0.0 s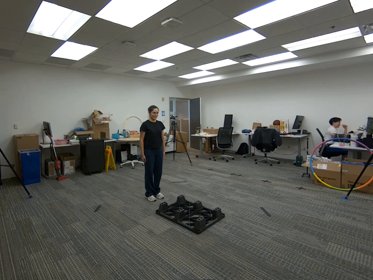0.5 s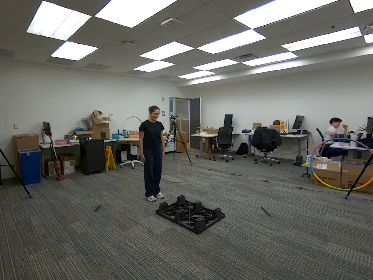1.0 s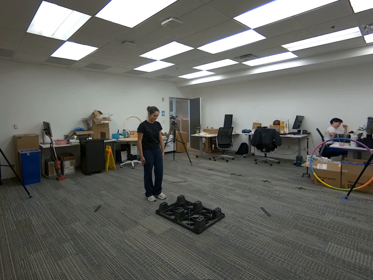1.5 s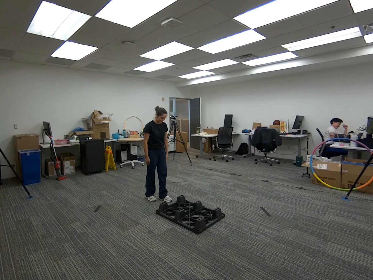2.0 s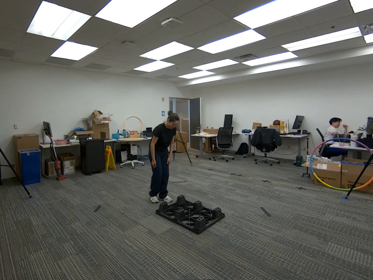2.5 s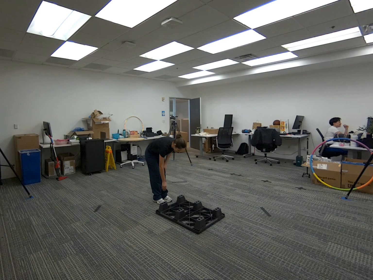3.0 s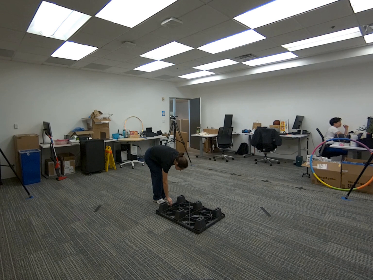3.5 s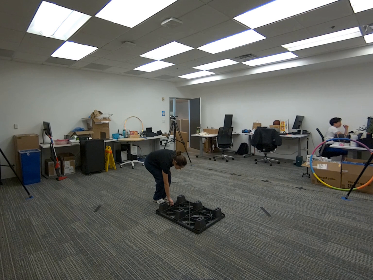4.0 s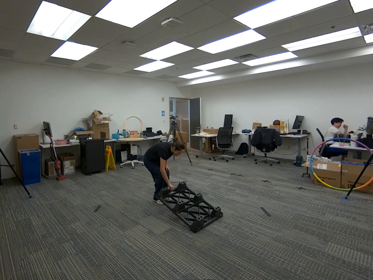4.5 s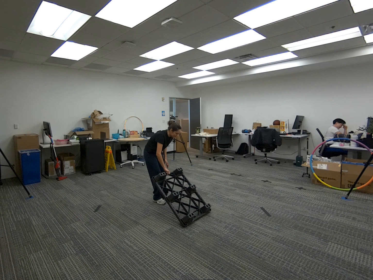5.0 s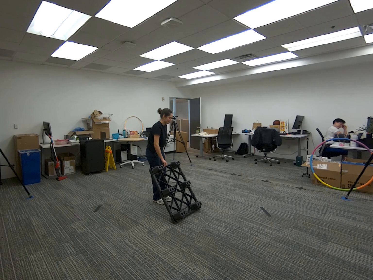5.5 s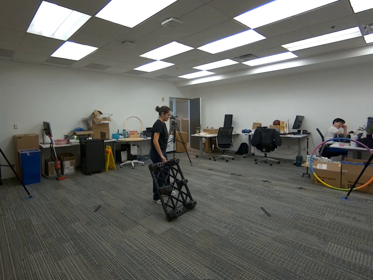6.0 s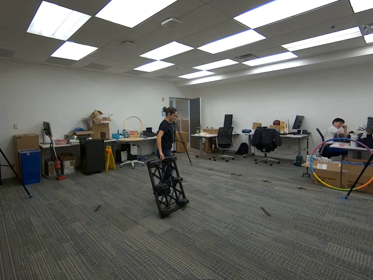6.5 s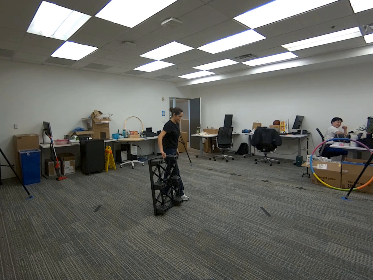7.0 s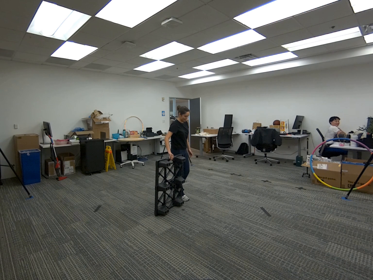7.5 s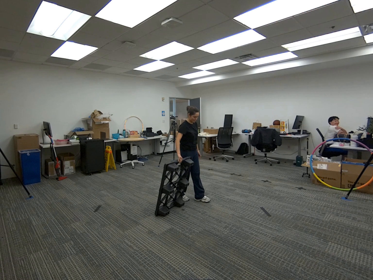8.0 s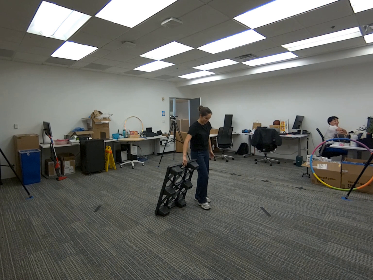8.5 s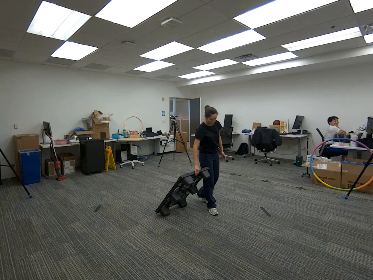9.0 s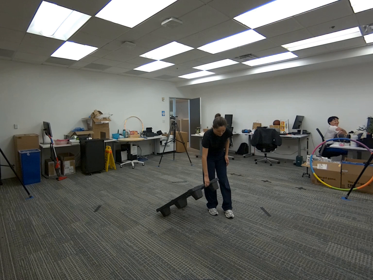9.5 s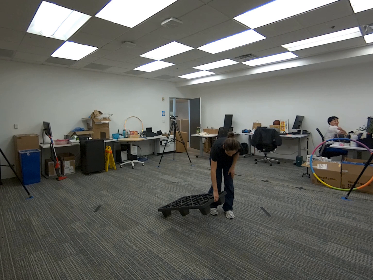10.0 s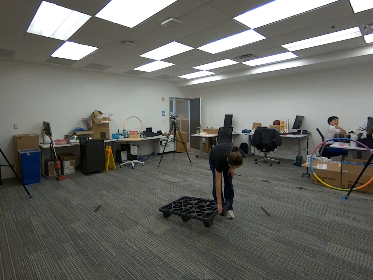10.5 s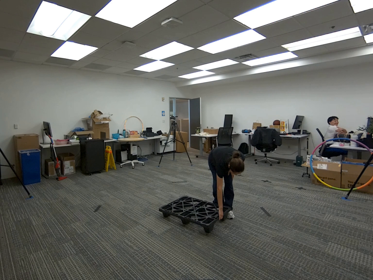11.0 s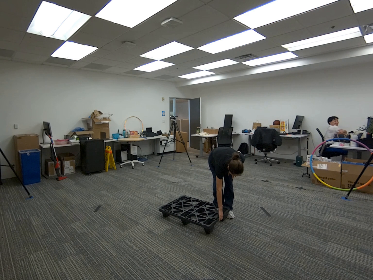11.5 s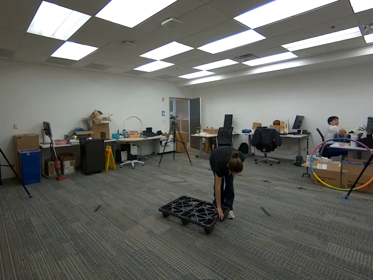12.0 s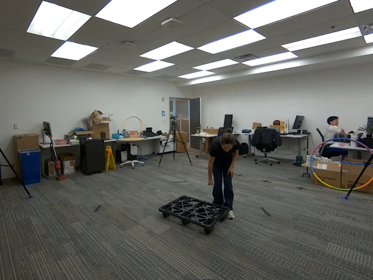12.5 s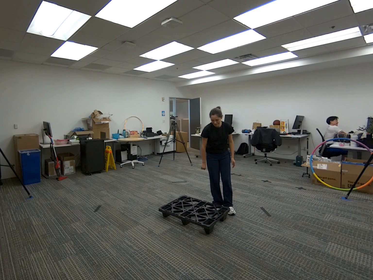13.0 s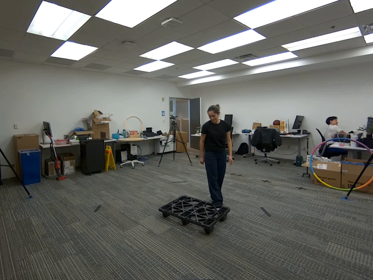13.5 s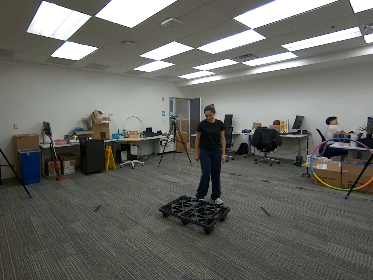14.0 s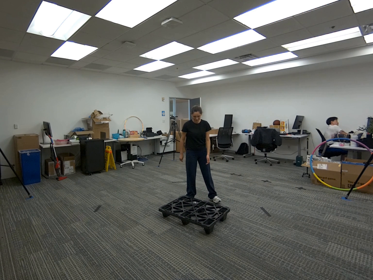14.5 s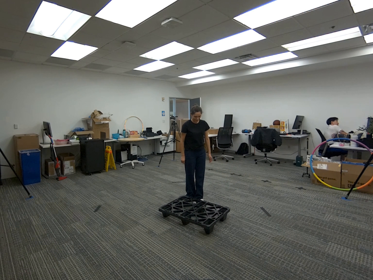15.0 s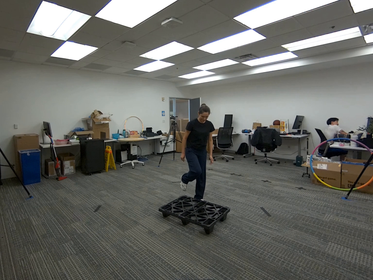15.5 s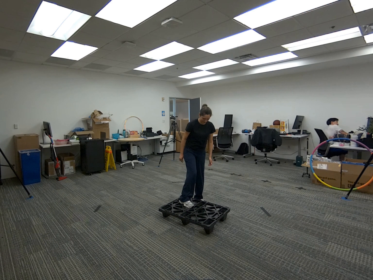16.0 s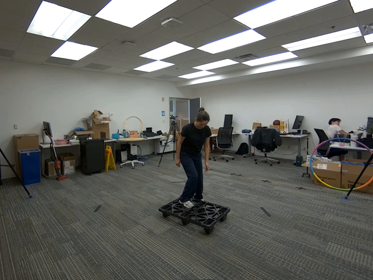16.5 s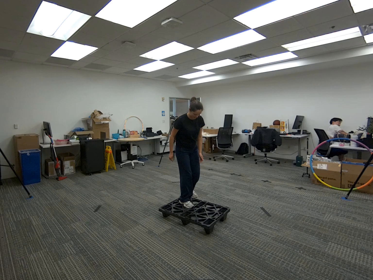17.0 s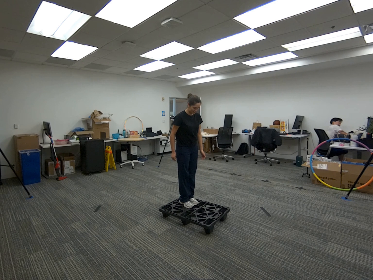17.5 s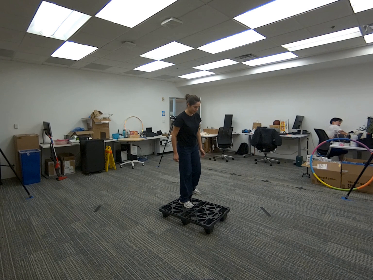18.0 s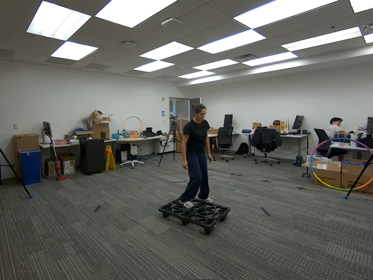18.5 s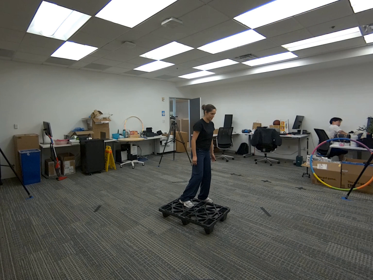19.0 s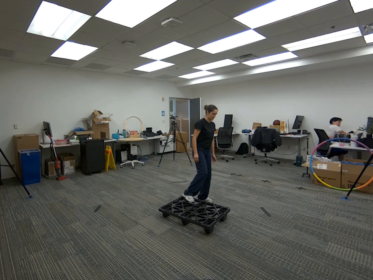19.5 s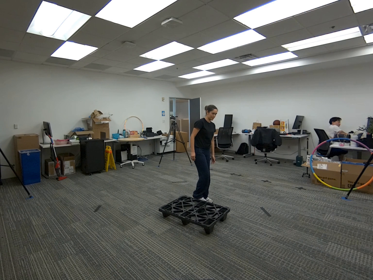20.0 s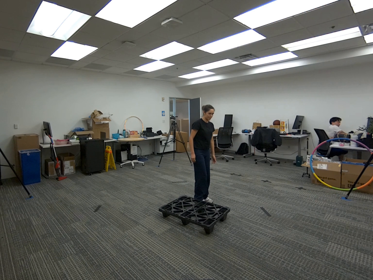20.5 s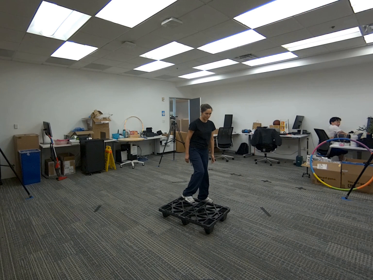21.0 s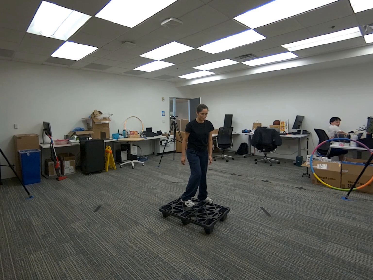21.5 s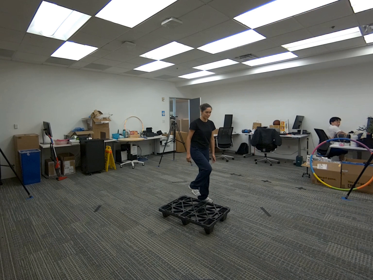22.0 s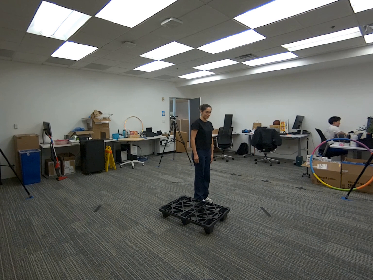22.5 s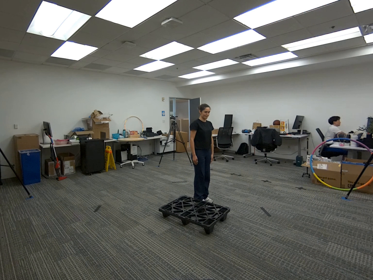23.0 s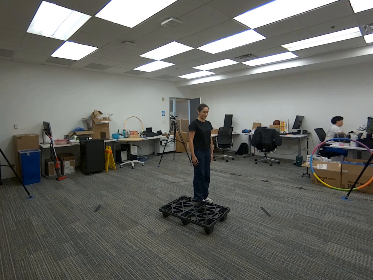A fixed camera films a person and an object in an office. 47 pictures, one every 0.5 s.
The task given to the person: Walk over to the black platfrom on the ground and flip the platfrom over and step onto the platform and step off the platform using one foot at a time.
